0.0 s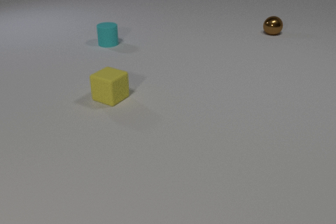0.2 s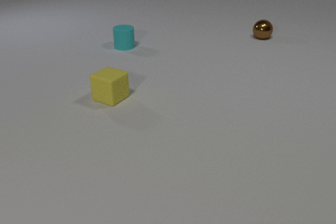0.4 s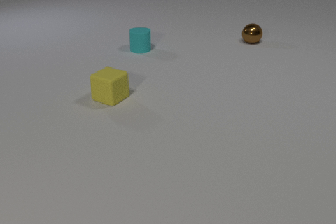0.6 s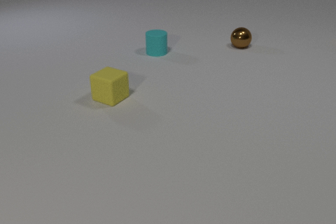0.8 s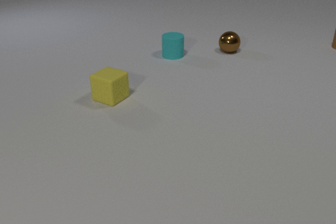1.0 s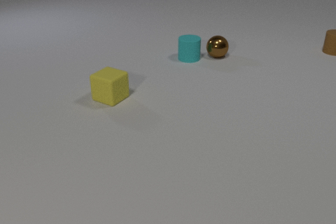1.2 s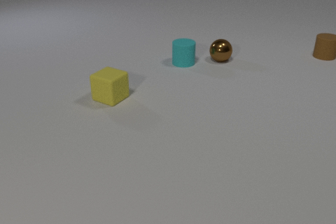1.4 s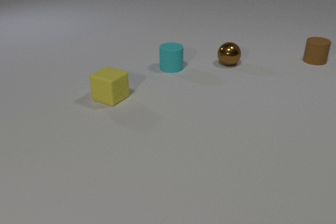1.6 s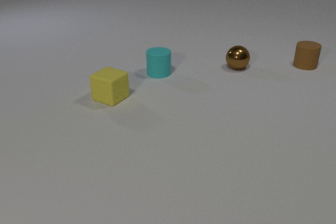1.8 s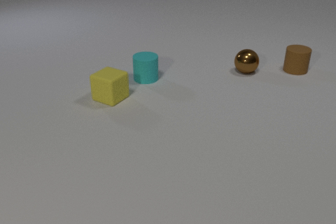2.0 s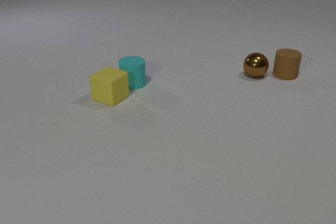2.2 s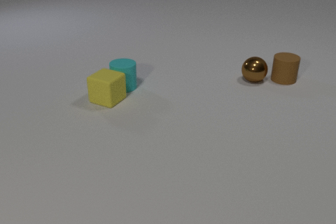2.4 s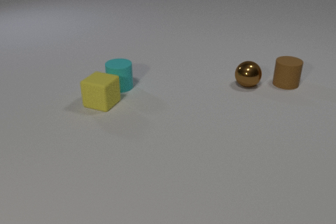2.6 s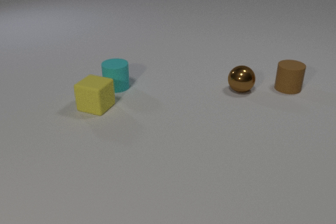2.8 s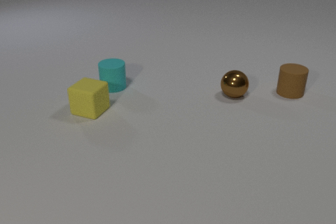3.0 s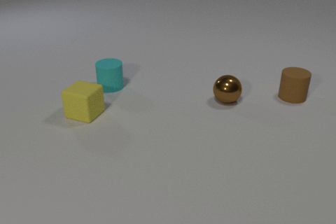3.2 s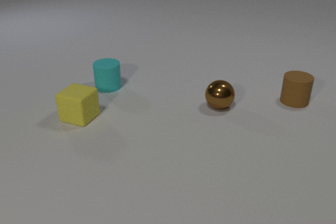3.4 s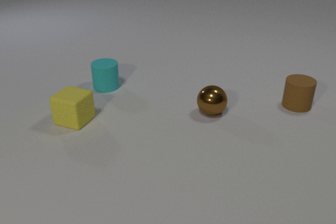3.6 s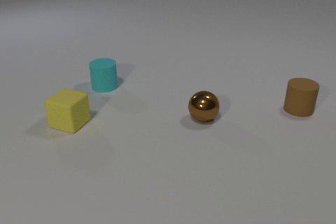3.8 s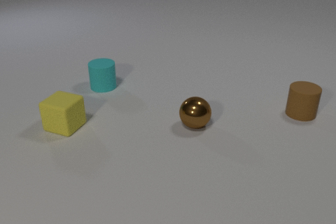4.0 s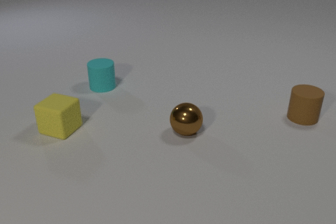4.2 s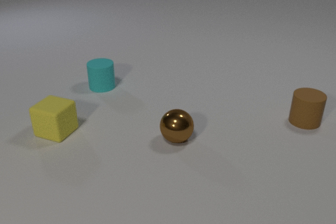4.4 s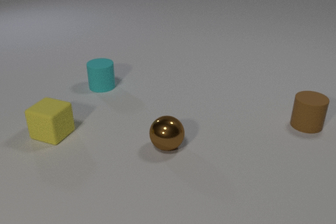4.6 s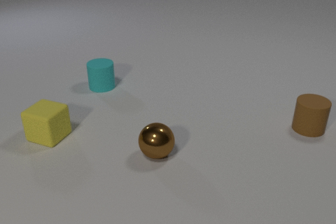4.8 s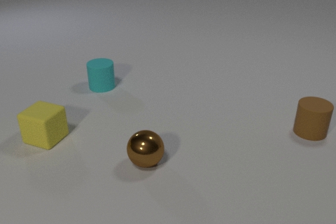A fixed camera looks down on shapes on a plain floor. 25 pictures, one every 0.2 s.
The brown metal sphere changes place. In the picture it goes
toward the camera.
The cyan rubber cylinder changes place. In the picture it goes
toward the camera.
0.0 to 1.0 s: The cyan rubber cylinder slides to the right and toward the camera. The brown metal sphere rolls toward the camera and to the left. The brown rubber cylinder comes in at the right edge, slides toward the camera and to the left.
1.0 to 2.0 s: The cyan rubber cylinder slides toward the camera and to the left. The brown metal sphere rolls toward the camera and to the right. The brown rubber cylinder slides toward the camera and to the left. The cyan rubber cylinder and the brown metal sphere collide.
2.0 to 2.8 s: The cyan rubber cylinder slides to the left. The brown metal sphere rolls toward the camera. The yellow rubber cube slides toward the camera and to the left. The brown rubber cylinder slides toward the camera. The brown metal sphere and the brown rubber cylinder collide. The cyan rubber cylinder and the yellow rubber cube collide.
2.8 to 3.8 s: The cyan rubber cylinder slides to the left. The brown metal sphere rolls toward the camera and to the left. The yellow rubber cube slides toward the camera and to the left. The brown rubber cylinder slides toward the camera.
3.8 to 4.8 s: The brown metal sphere rolls toward the camera and to the left. The yellow rubber cube slides to the left and toward the camera. The brown rubber cylinder slides toward the camera.
Are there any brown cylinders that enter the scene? yes.
How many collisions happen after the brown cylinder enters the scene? 3.
What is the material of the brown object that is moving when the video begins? metal.
